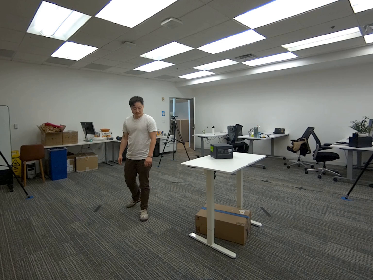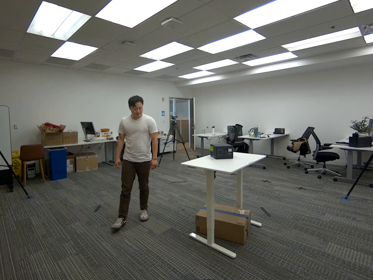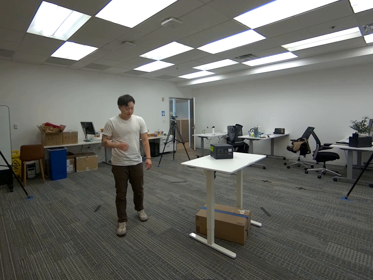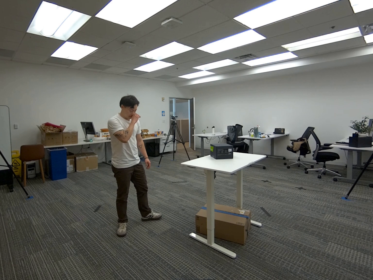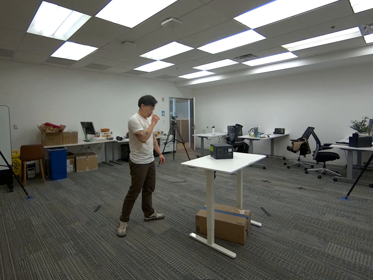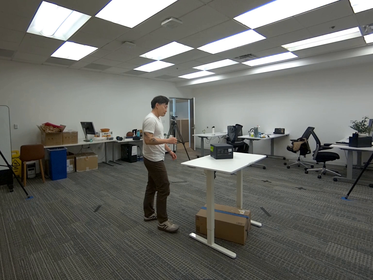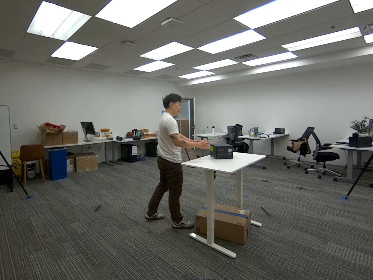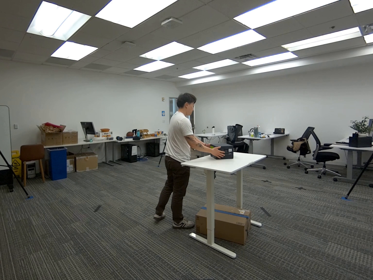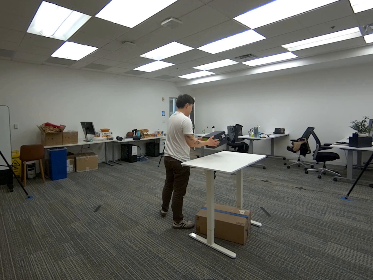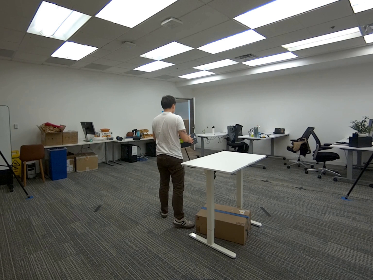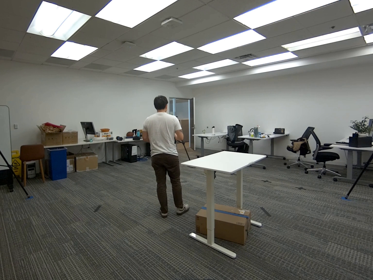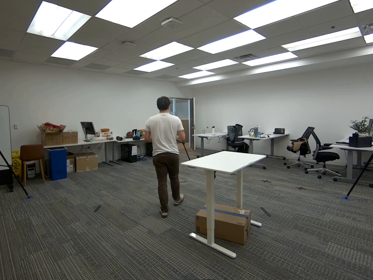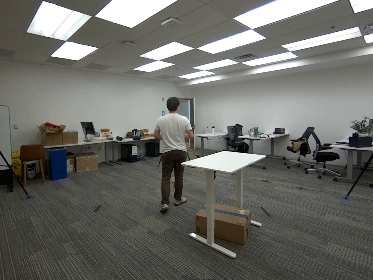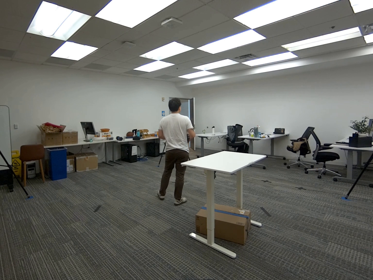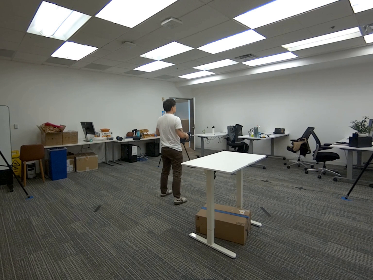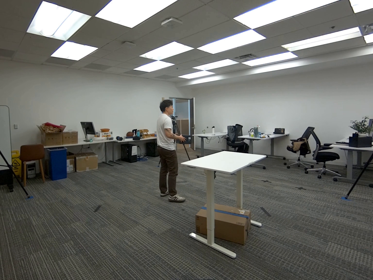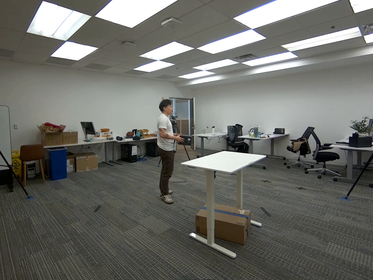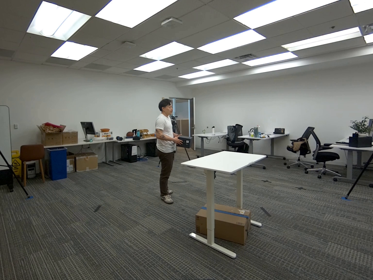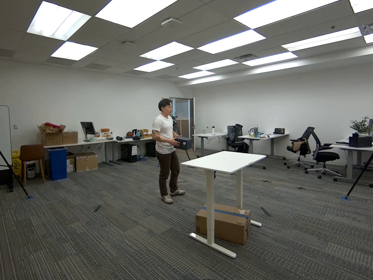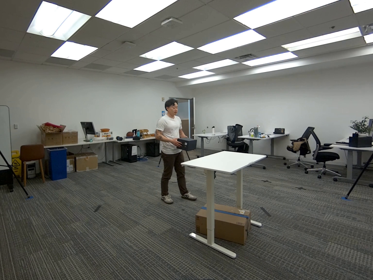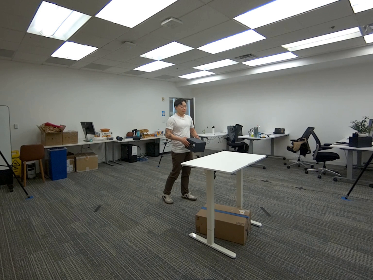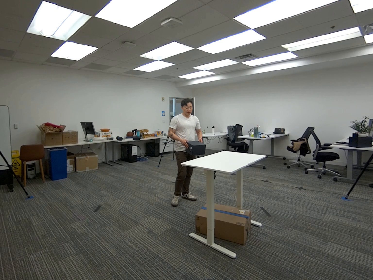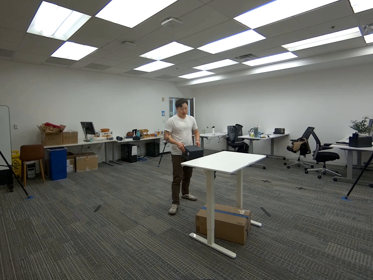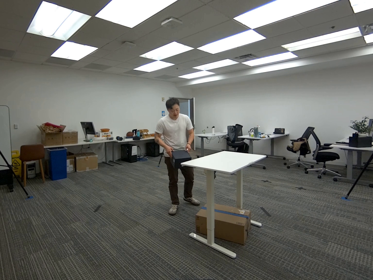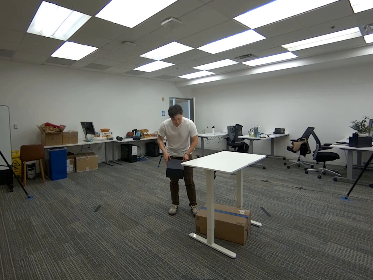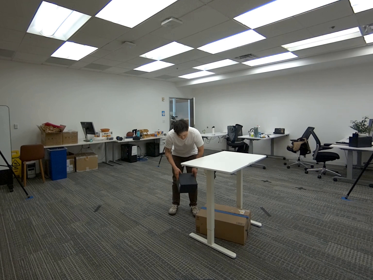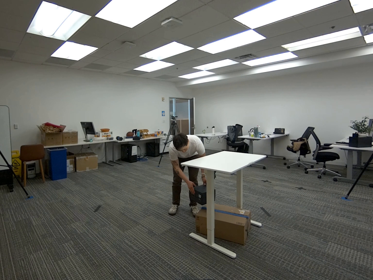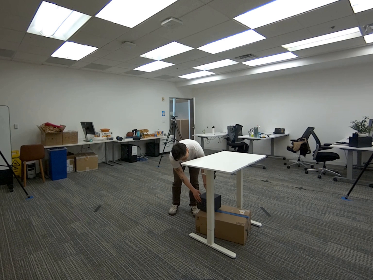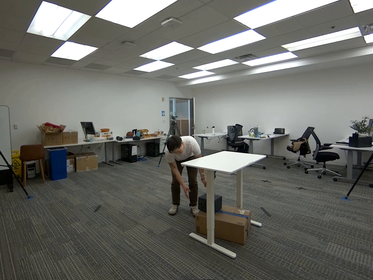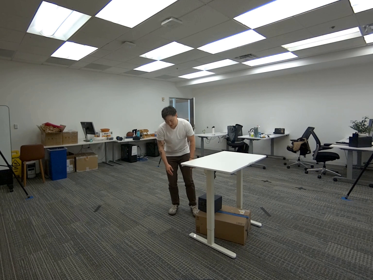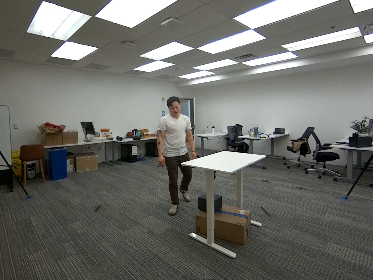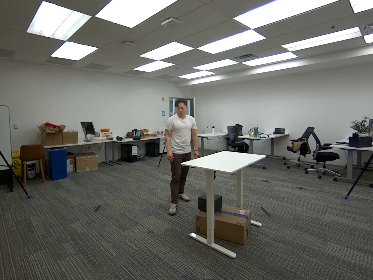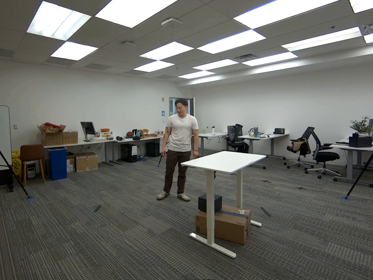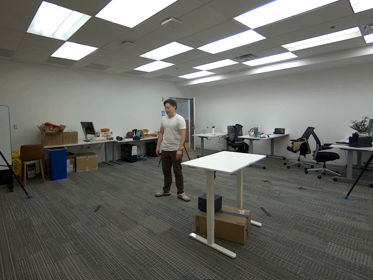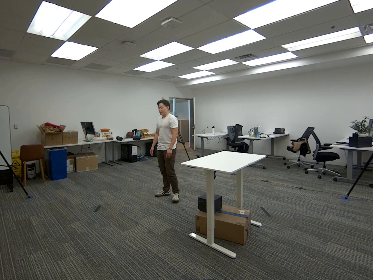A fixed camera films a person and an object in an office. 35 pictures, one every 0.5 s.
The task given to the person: Walk to the black square box from the white desk, grab the black square box with both hands, and place the black square box on top of the big brown cardboard box.
